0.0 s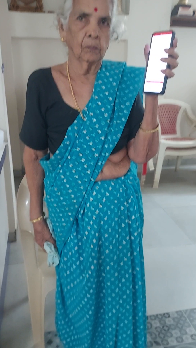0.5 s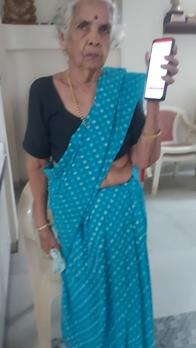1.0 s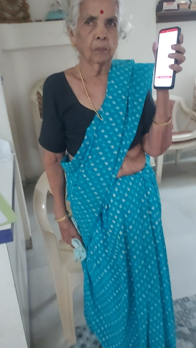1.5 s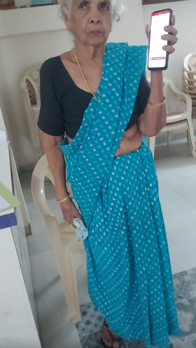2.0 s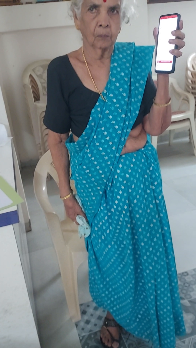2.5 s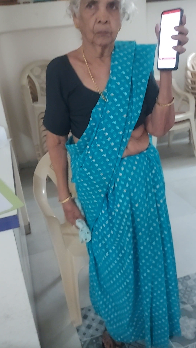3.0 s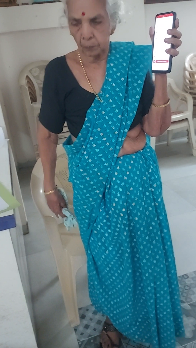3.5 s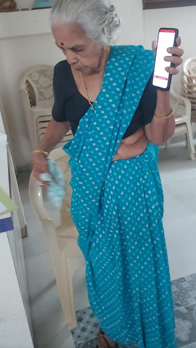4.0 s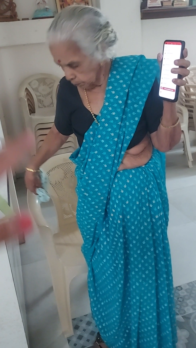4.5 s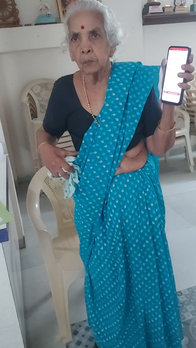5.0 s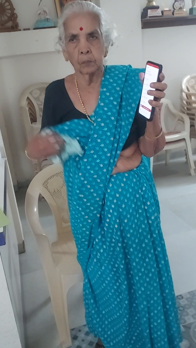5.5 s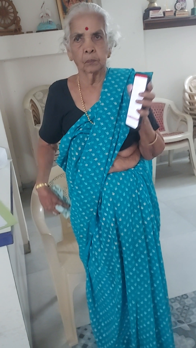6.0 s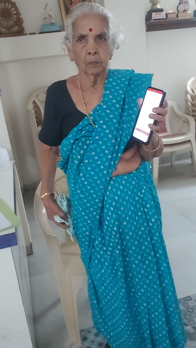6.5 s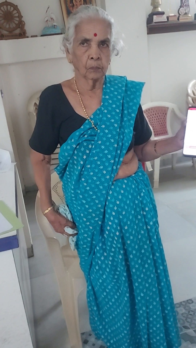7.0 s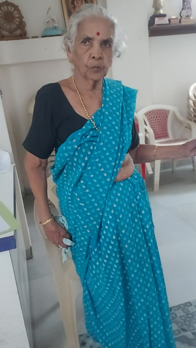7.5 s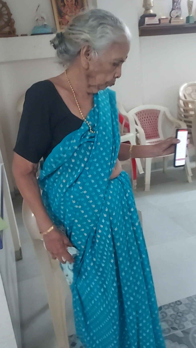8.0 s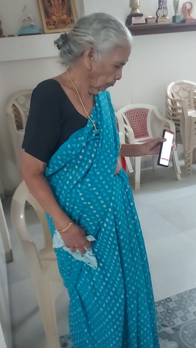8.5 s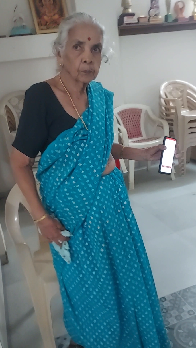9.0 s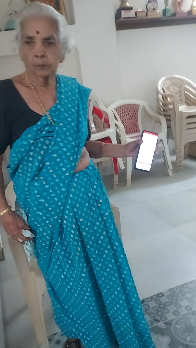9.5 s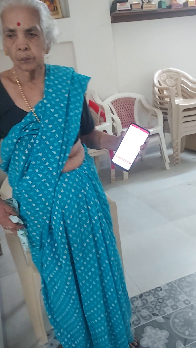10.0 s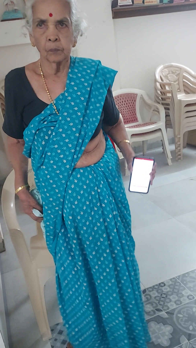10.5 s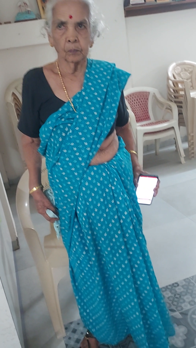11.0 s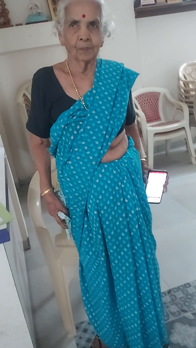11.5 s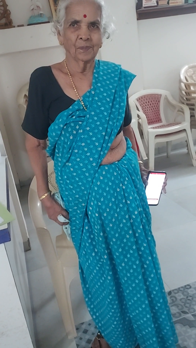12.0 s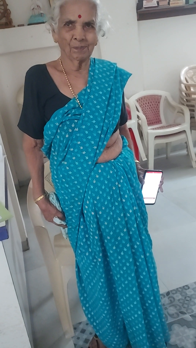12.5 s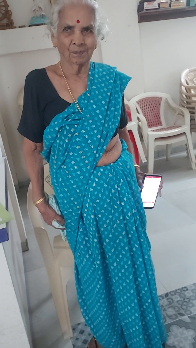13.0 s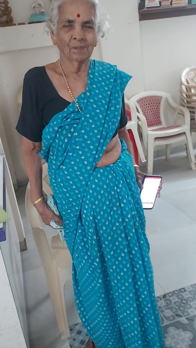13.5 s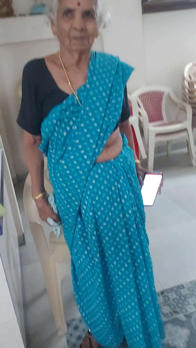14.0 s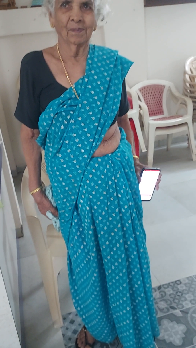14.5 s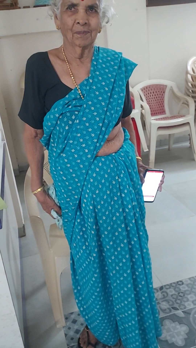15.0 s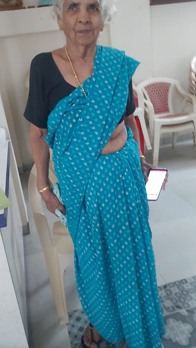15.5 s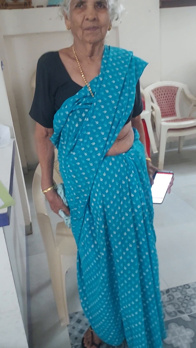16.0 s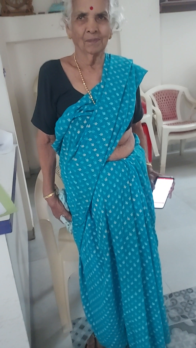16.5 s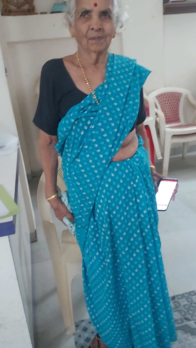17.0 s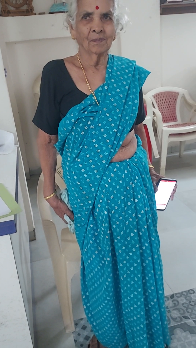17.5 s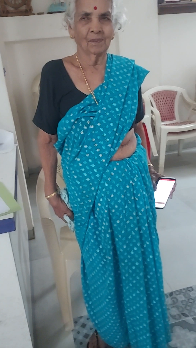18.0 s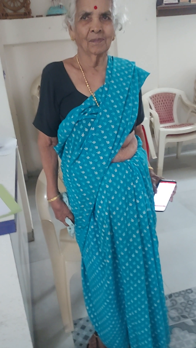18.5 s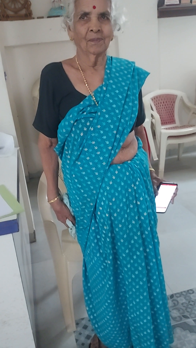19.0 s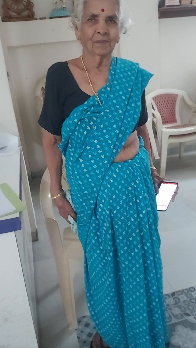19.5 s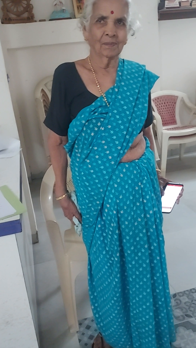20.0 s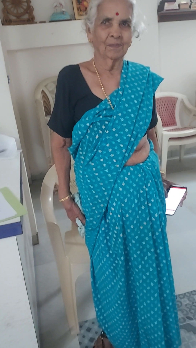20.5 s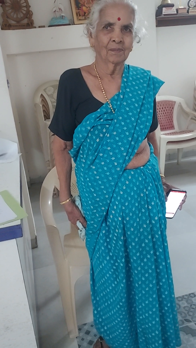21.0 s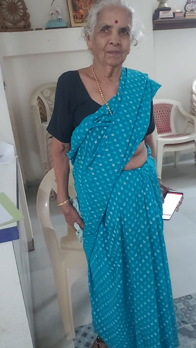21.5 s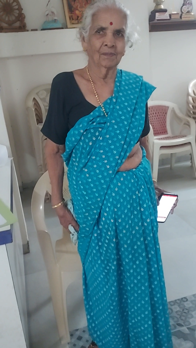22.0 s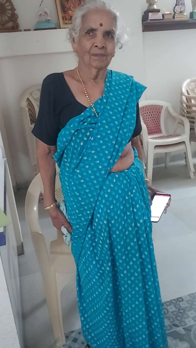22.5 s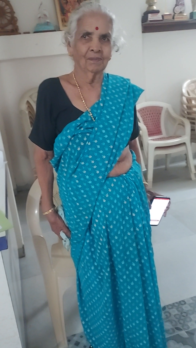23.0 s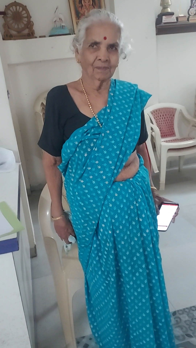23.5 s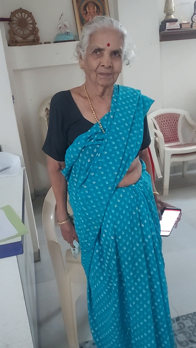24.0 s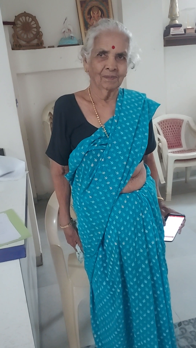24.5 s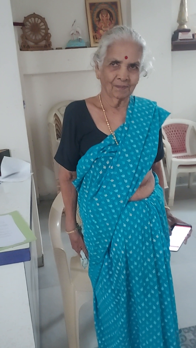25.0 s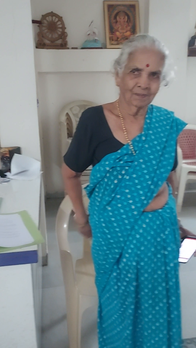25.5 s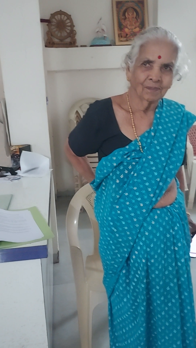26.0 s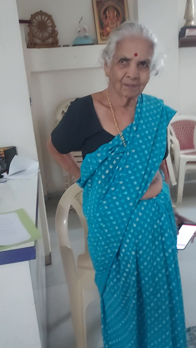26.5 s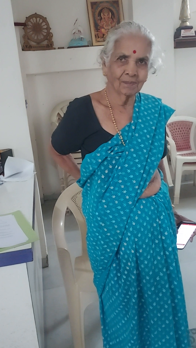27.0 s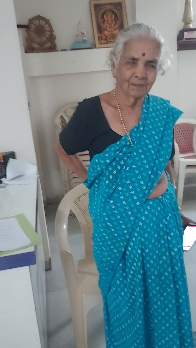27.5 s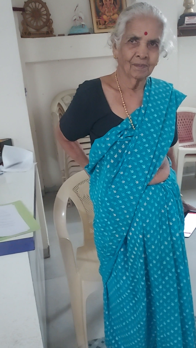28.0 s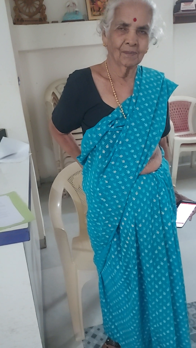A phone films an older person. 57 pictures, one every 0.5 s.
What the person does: Standing.
